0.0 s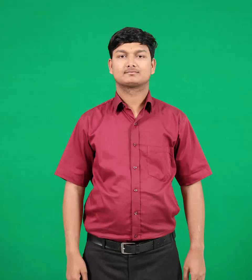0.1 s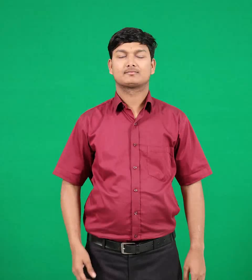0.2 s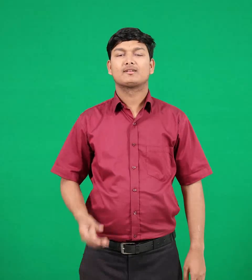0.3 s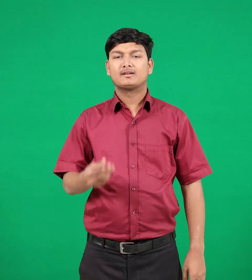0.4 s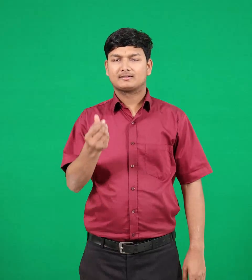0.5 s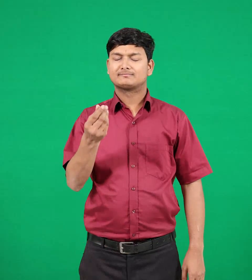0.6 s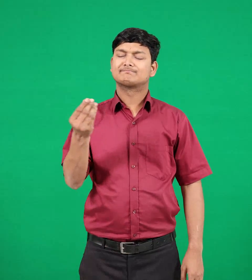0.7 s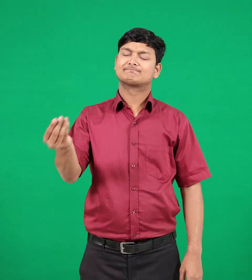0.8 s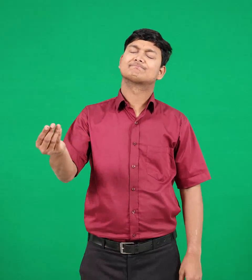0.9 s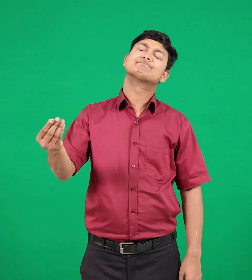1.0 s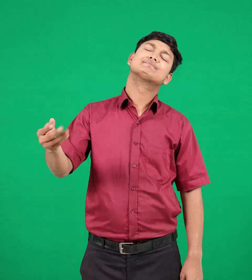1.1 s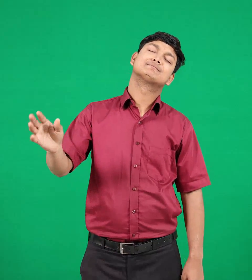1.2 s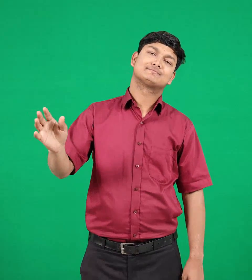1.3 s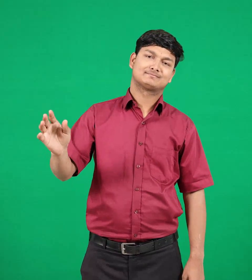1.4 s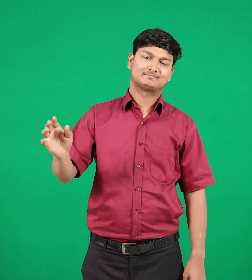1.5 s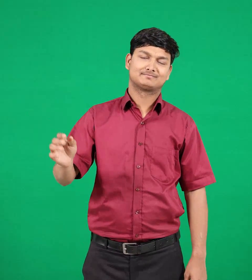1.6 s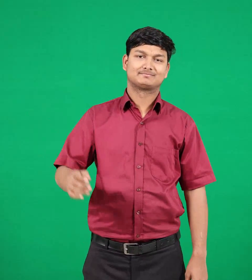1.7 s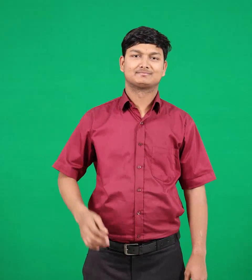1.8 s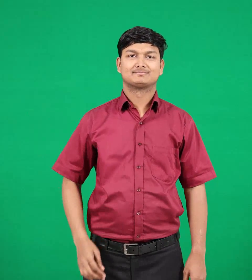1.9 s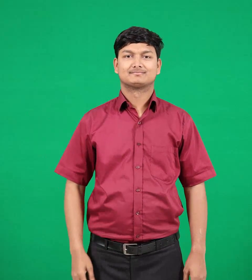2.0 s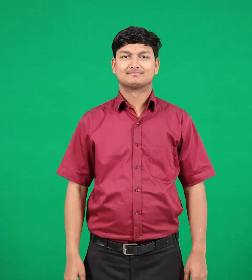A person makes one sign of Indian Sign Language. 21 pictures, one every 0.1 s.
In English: tip
